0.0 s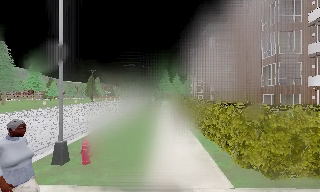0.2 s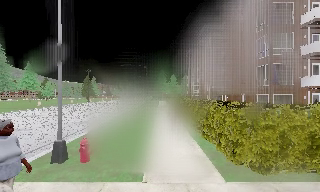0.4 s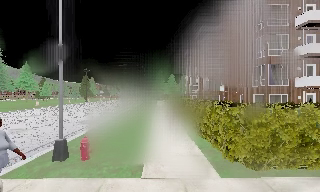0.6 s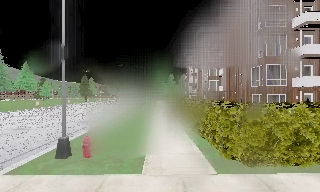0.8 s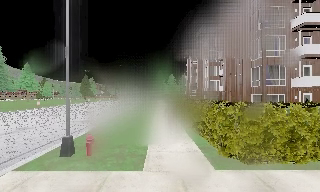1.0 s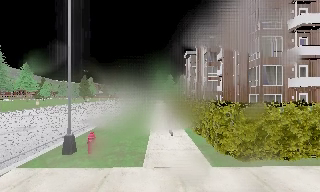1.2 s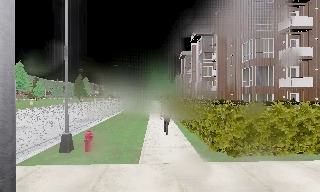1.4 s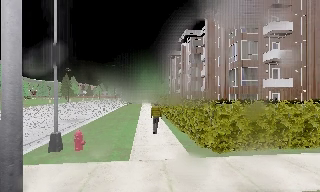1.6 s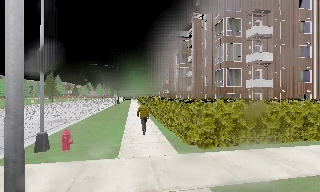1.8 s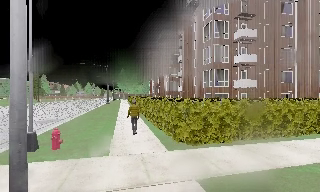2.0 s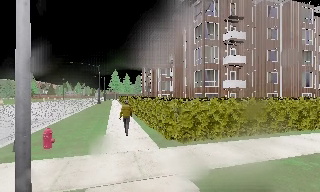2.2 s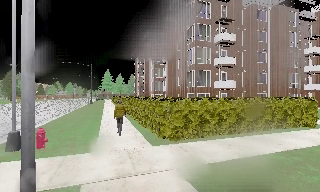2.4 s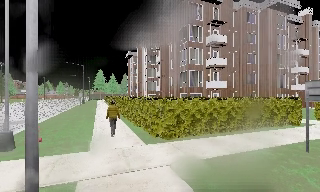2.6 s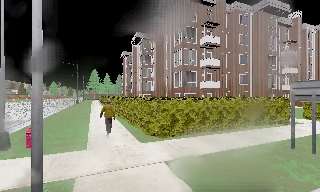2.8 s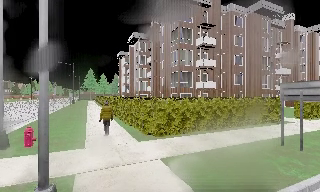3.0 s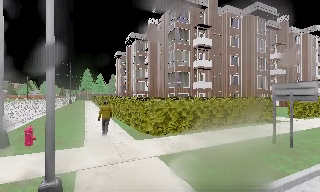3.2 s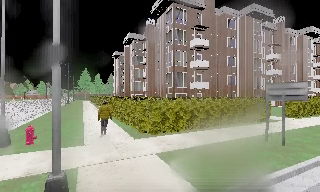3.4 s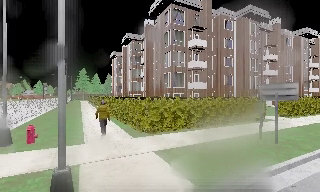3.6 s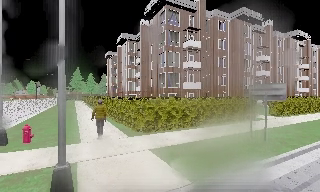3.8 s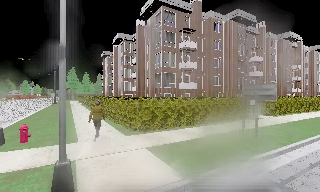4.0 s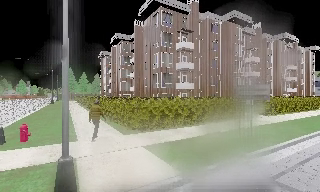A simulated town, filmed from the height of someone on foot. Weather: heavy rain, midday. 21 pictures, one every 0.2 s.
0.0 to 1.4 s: The camera travels backward, about 1.5 m, so what stands in front gets smaller.
1.4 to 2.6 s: The scene slides to the left, as the camera pans about 15 degrees to its right. It travels backward, about 1.5 m, so what stands in front gets smaller.
2.6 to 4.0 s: The camera travels backward, about 1.5 m, so what stands in front gets smaller.
The film runs backward here.
